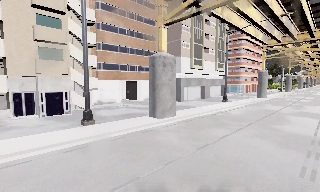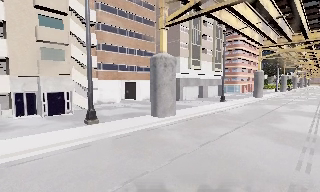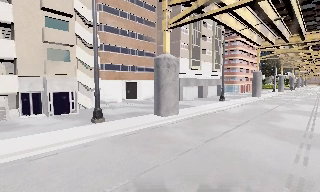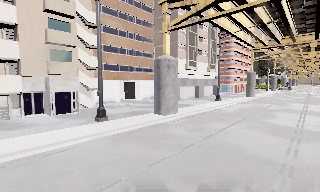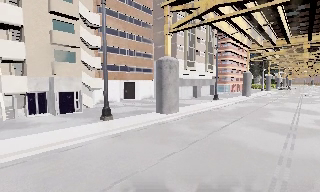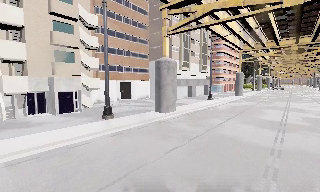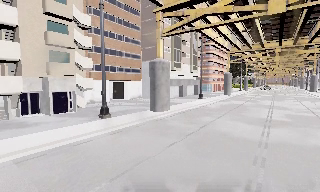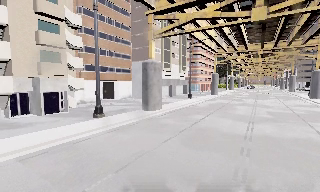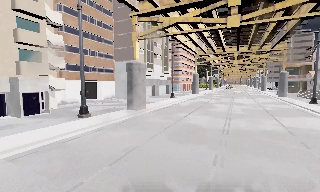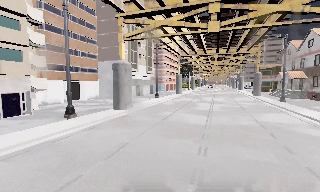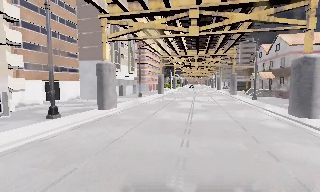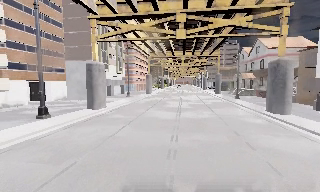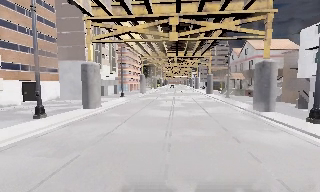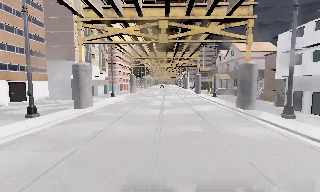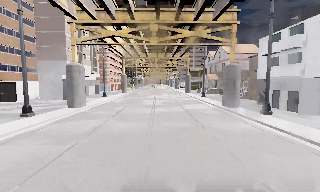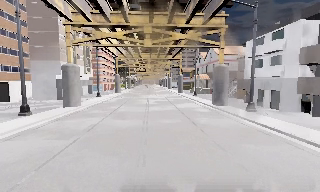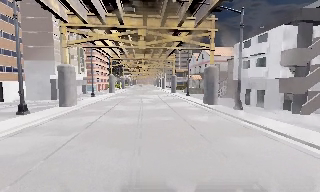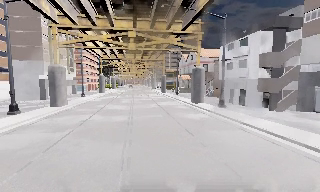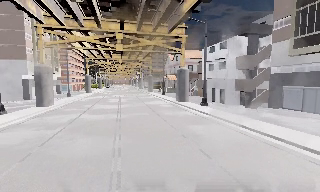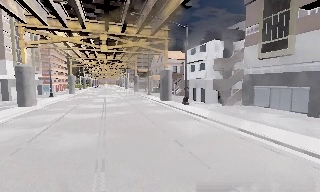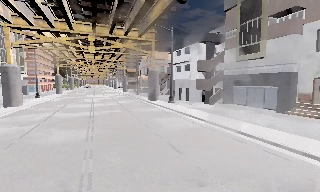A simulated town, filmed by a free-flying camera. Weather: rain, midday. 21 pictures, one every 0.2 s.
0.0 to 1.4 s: The camera pans to its right, which is clockwise from overhead, by about 15 degrees. It travels backward and to its left, about 4.5 m, so what stands in front gets smaller.
1.4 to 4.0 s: The camera swings to its right by about 55 degrees, and the scene slides to the left. It travels backward, about 11 m.
The film runs backward here.
